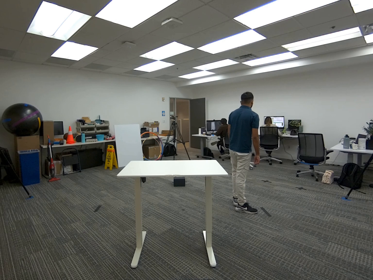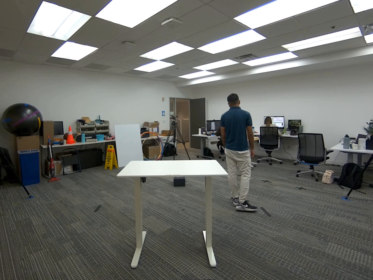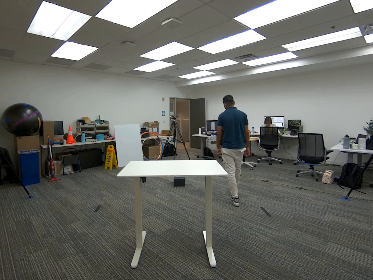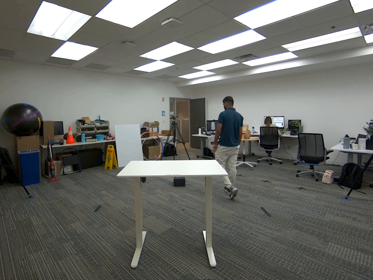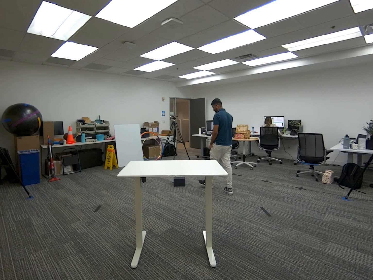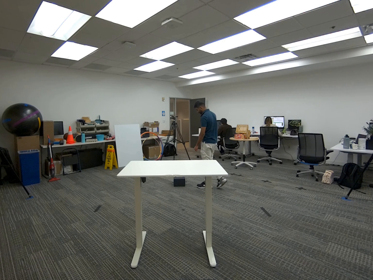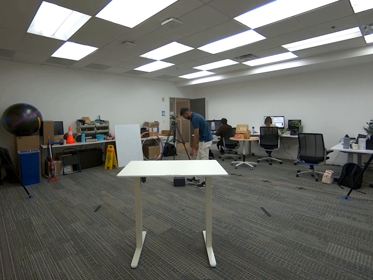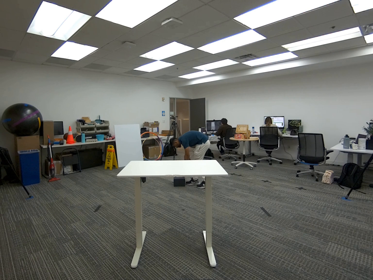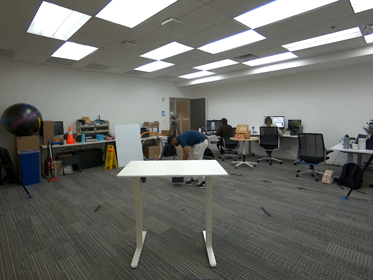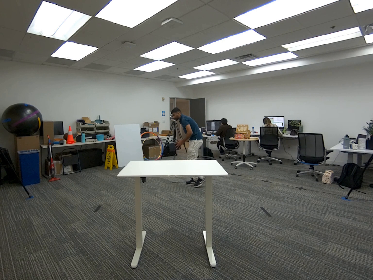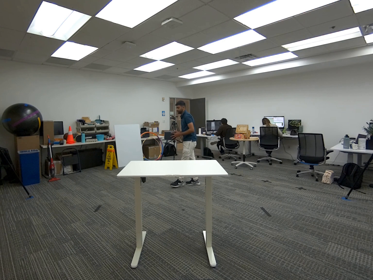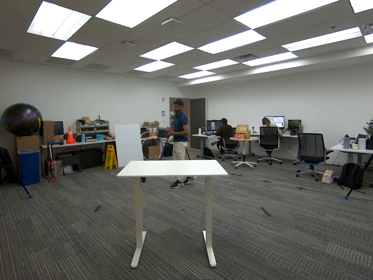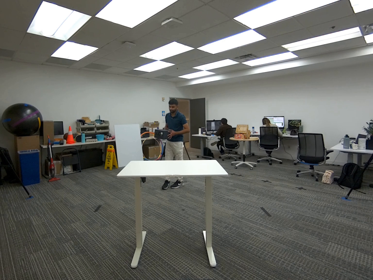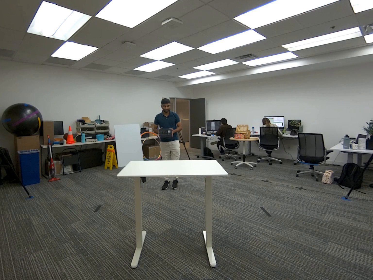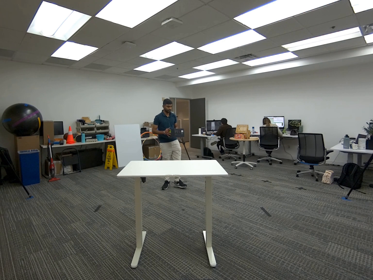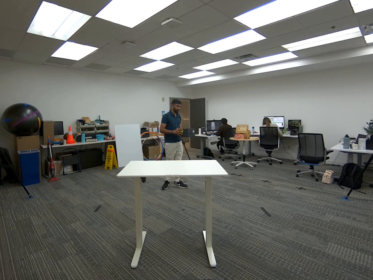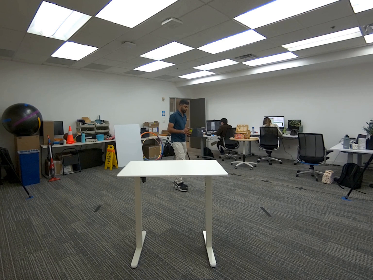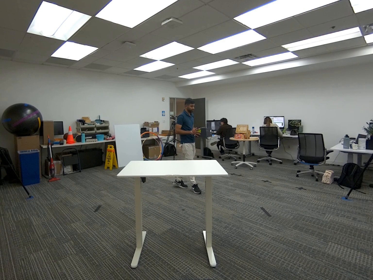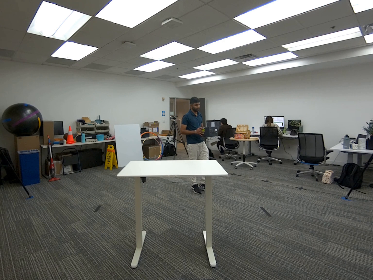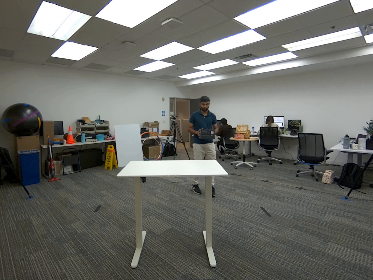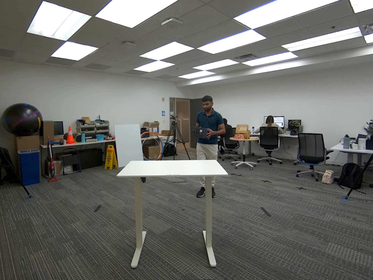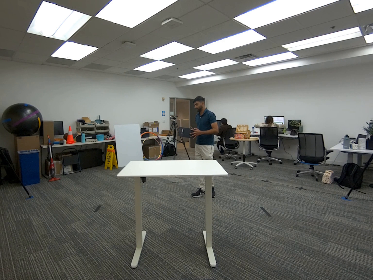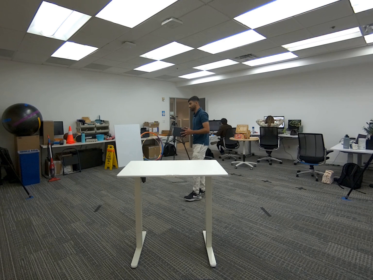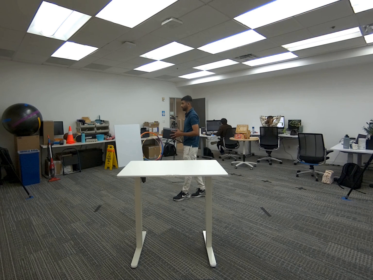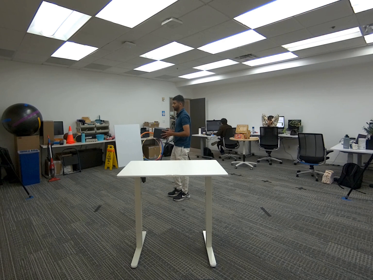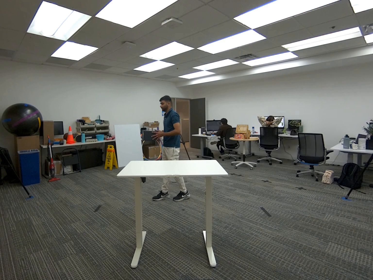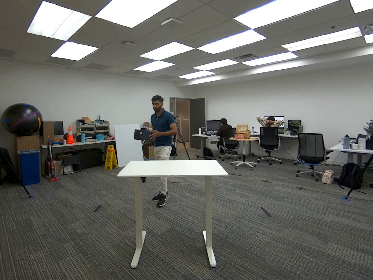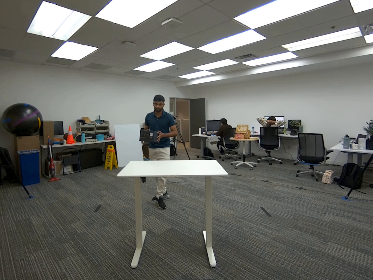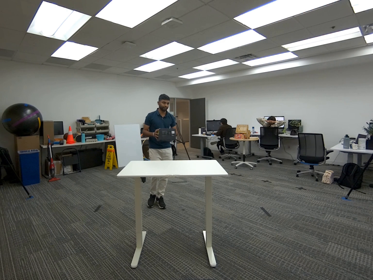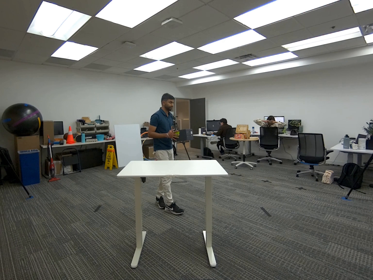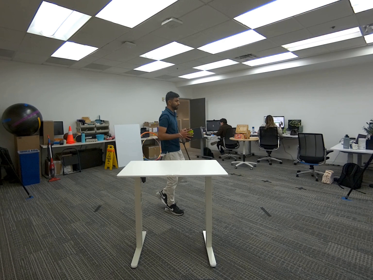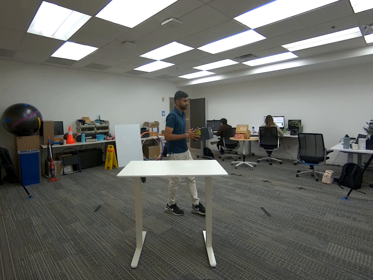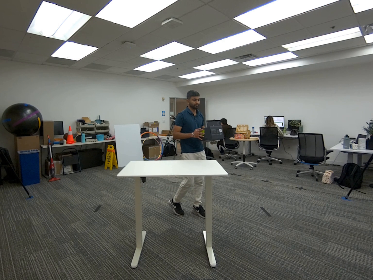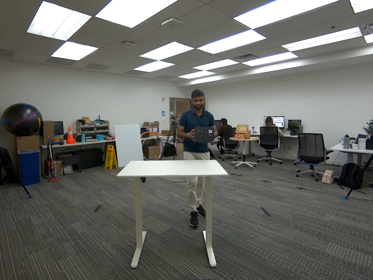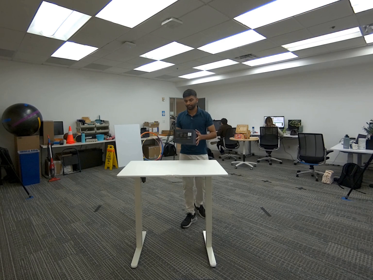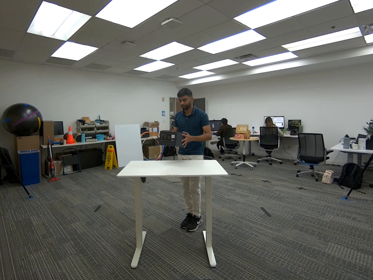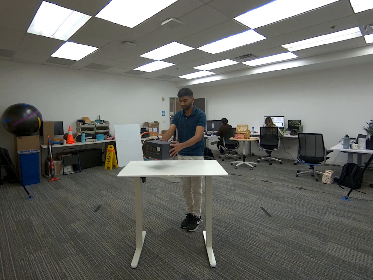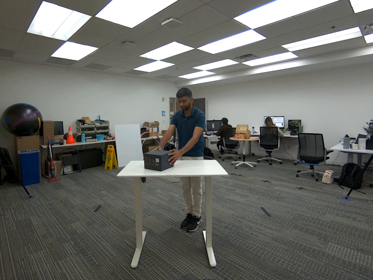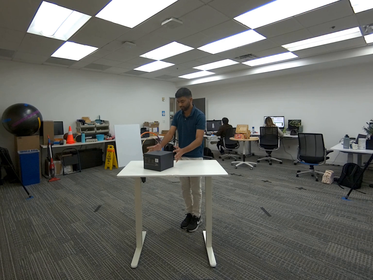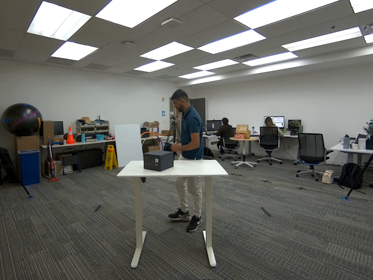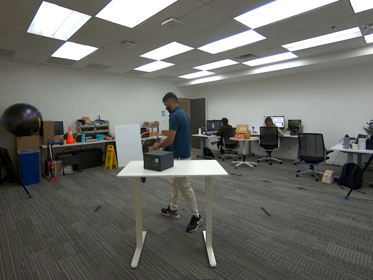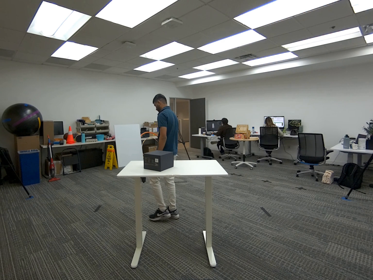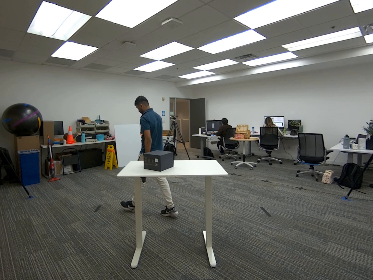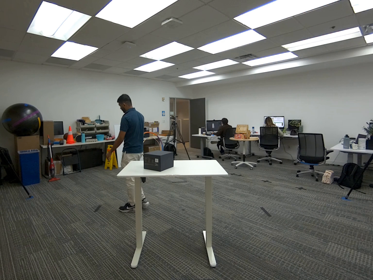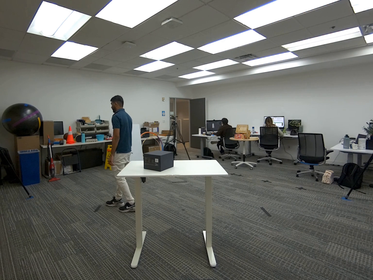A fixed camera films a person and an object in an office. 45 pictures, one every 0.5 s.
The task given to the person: Walk to the box from the ground, pick up the box with both hands, and place it on the white desk.
